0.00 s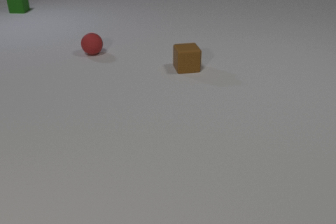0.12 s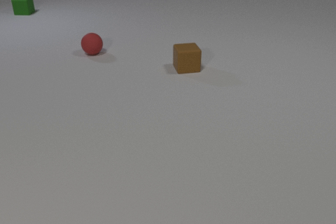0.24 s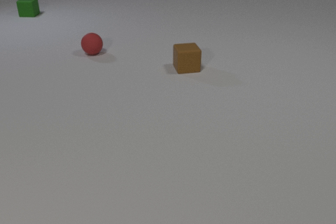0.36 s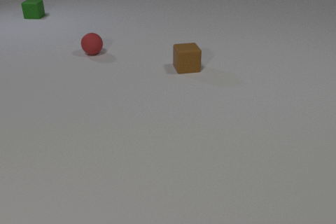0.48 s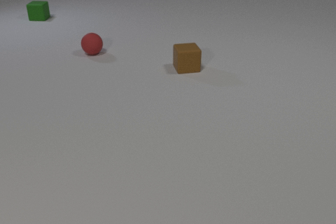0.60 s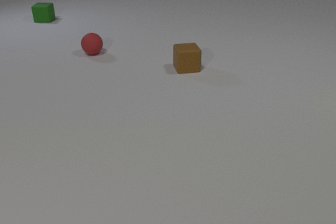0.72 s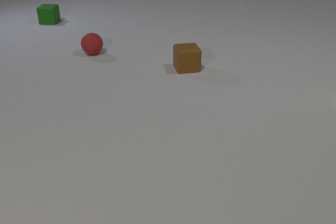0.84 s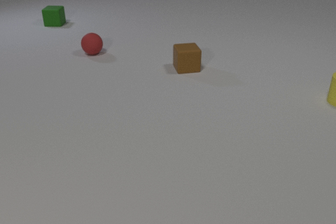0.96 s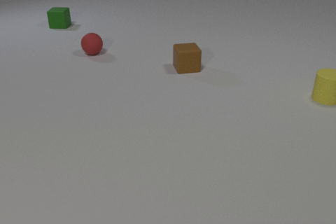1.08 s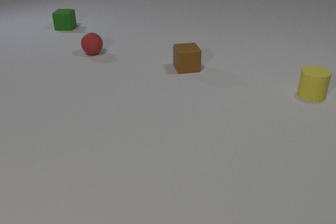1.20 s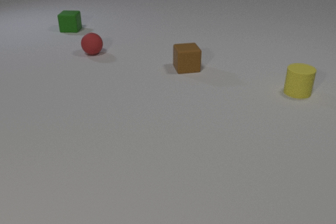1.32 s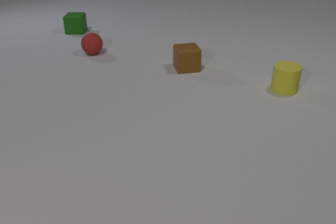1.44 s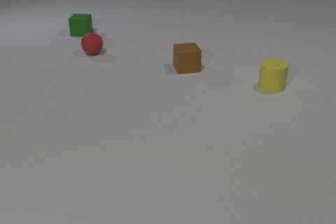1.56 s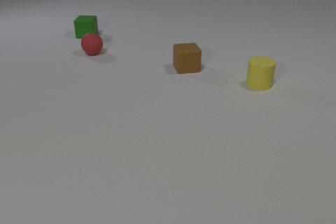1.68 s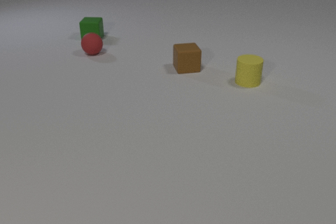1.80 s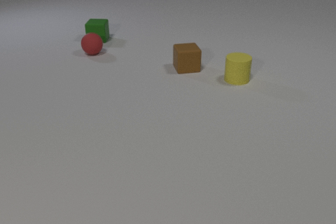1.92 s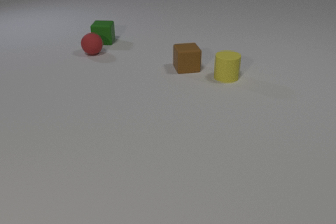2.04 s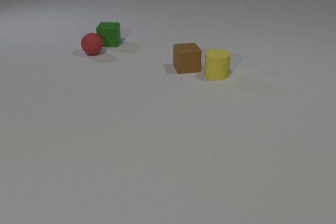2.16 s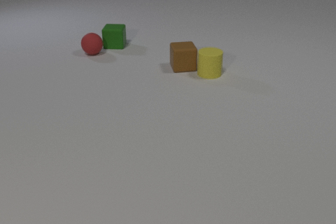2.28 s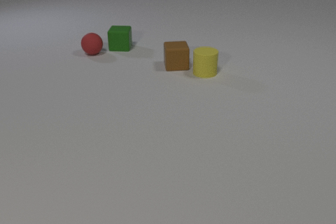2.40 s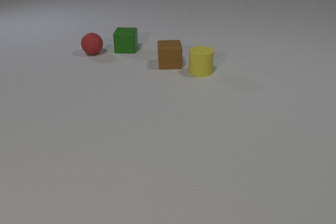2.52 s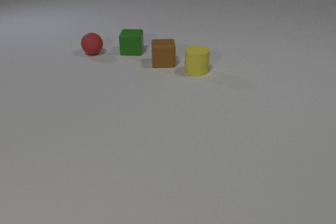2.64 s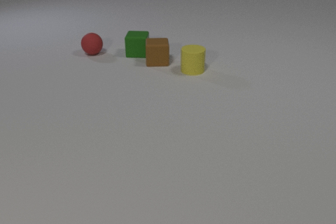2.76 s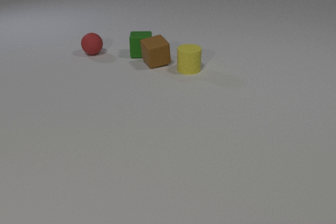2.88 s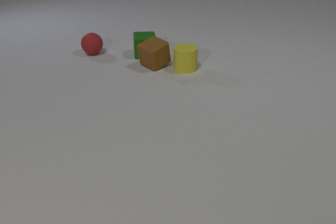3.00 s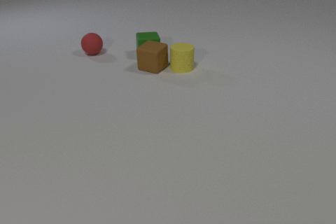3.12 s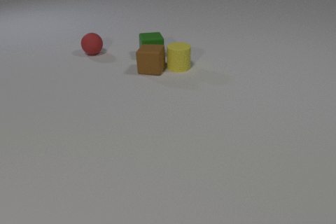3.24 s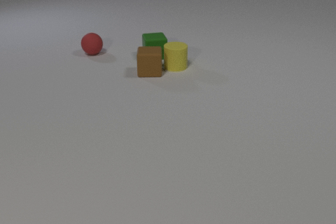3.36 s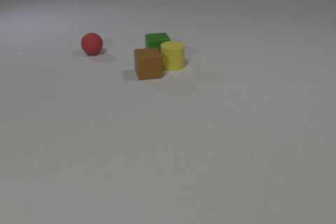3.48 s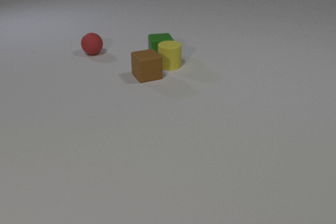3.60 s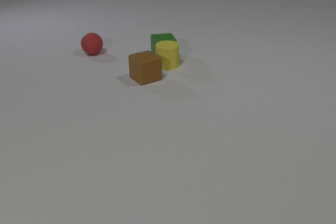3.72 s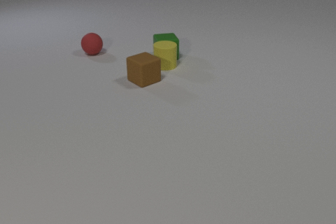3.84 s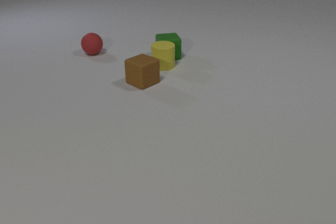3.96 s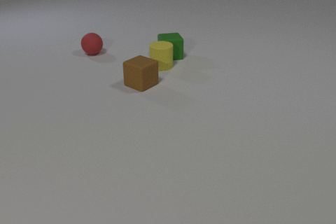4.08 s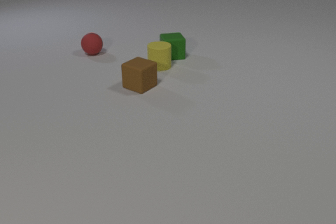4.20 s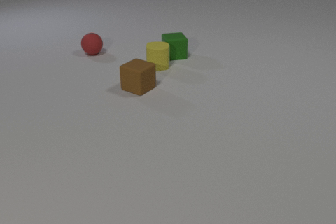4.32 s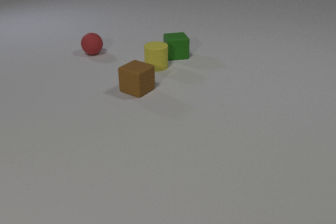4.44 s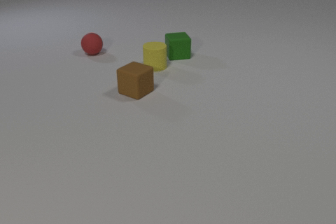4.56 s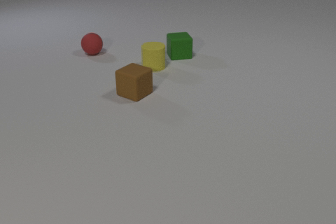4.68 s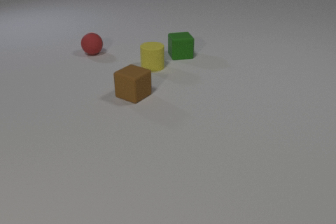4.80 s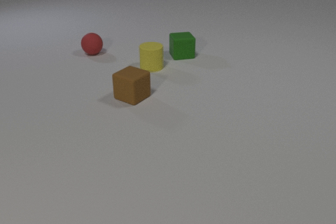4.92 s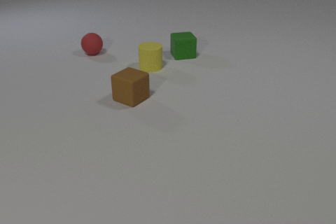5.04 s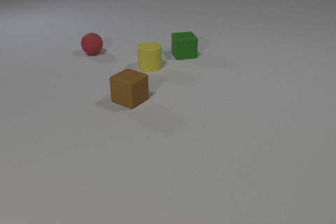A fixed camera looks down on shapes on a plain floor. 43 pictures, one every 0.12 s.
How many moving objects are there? 3.
What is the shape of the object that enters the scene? cylinder.
Are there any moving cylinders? yes.
0.00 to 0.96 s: The yellow rubber cylinder comes in at the right edge, slides to the left. The green rubber cube slides toward the camera and to the right.
0.96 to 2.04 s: The yellow rubber cylinder slides to the left. The green rubber cube slides toward the camera and to the right.
2.04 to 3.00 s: The yellow rubber cylinder slides to the left and away from the camera. The brown rubber cube slides to the left, spins counterclockwise seen from above by about 45 degrees, its near face sliding to the right. The green rubber cube slides to the right and toward the camera. The yellow rubber cylinder and the brown rubber cube collide. The brown rubber cube and the green rubber cube collide.
3.00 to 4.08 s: The yellow rubber cylinder slides to the left. The brown rubber cube slides toward the camera, spins so that its near face slides to the right, counterclockwise seen from above. The green rubber cube slides to the right. The yellow rubber cylinder and the green rubber cube collide.
4.08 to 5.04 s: The yellow rubber cylinder slides to the left. The brown rubber cube slides toward the camera. The green rubber cube slides to the right.
